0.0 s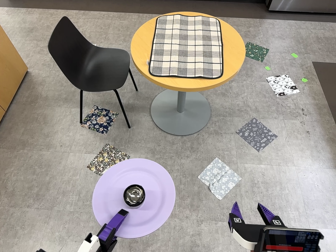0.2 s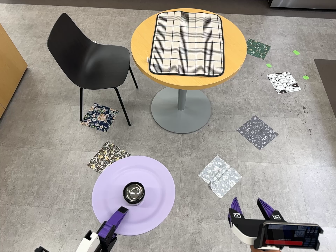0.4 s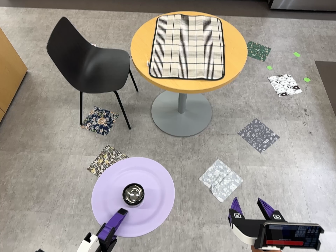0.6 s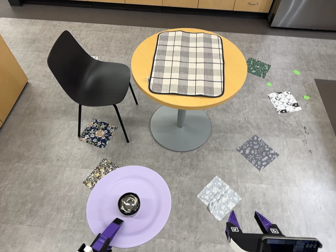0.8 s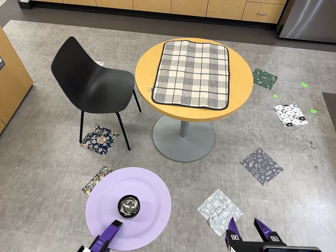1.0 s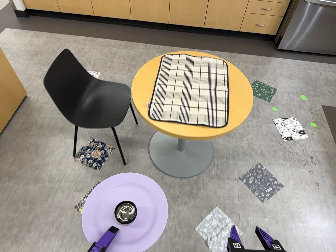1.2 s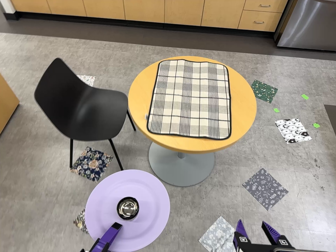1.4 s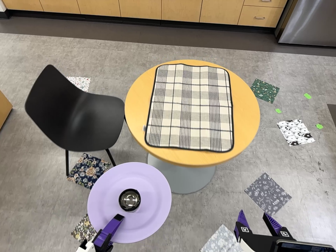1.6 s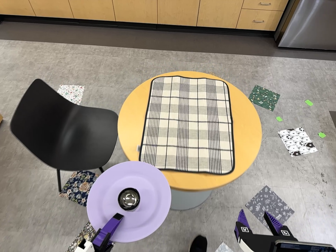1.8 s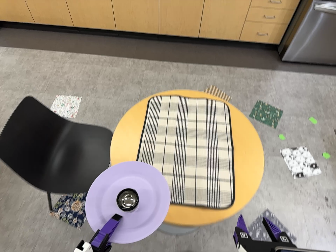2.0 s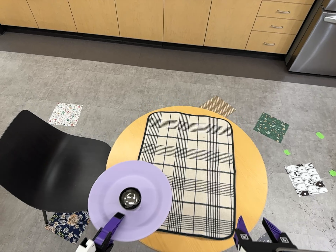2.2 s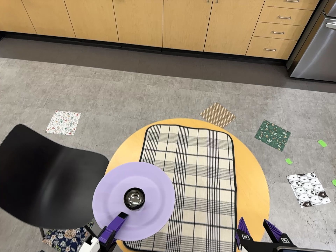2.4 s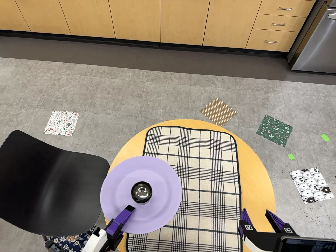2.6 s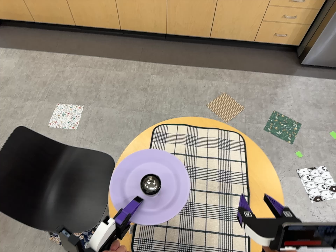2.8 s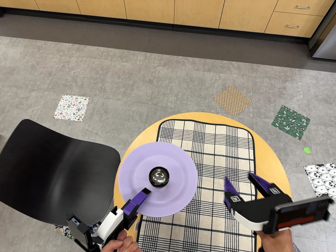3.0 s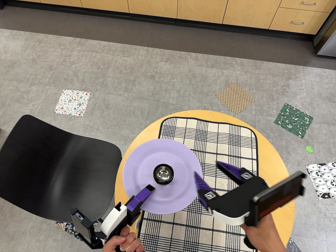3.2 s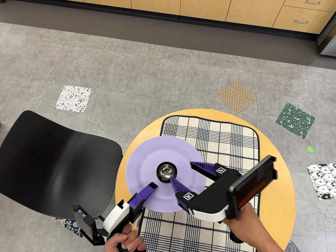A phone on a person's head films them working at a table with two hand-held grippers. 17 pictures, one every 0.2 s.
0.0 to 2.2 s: The camera travels toward the top of its view and forward, about 90 cm, so close, fixed things drift downward.
2.2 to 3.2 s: The camera travels toward the top of its view, forward and to its left, about 18 cm. Its aim tips toward the bottom of its view by about 10 degrees.
The film runs forward here.
